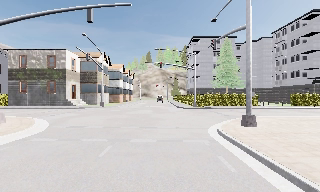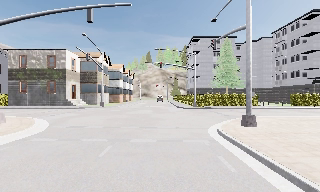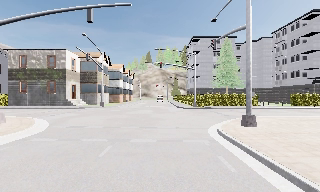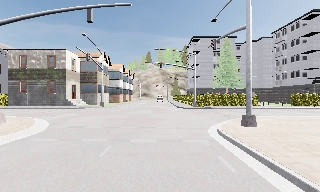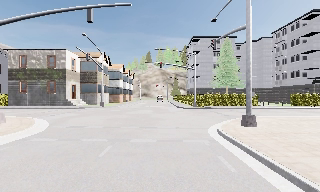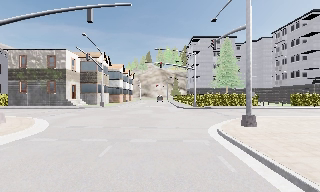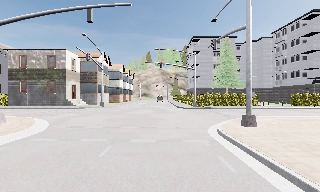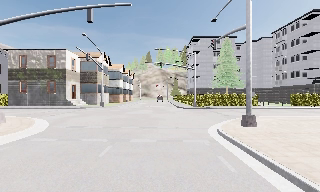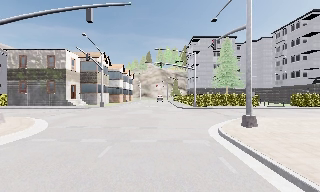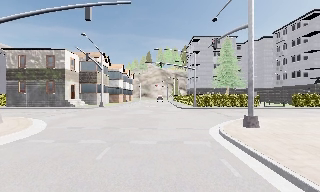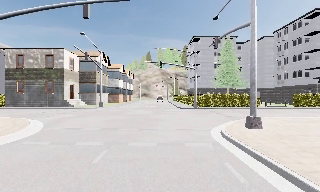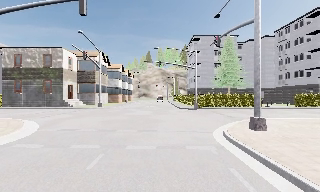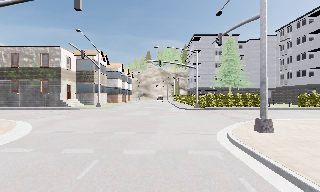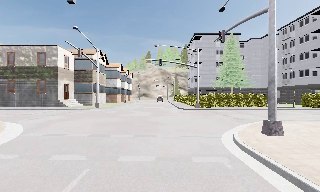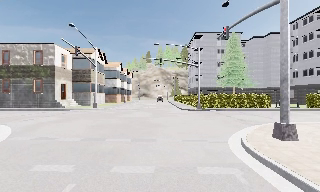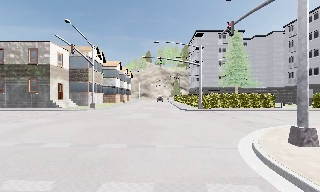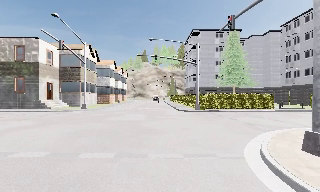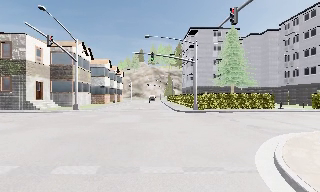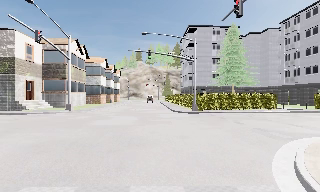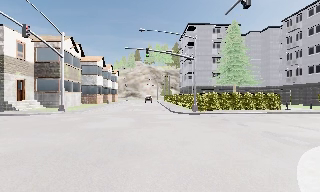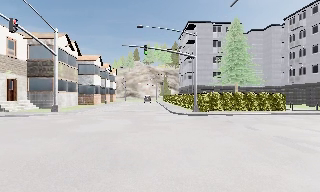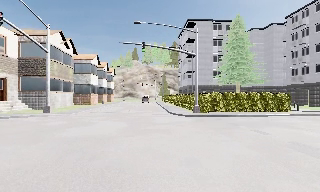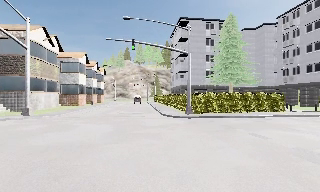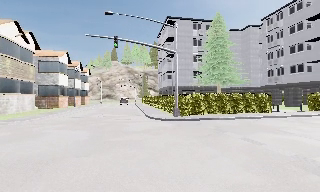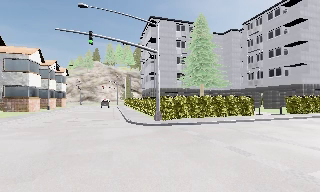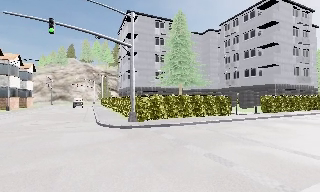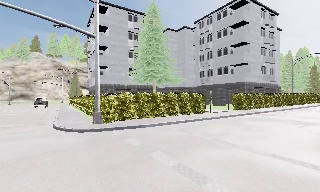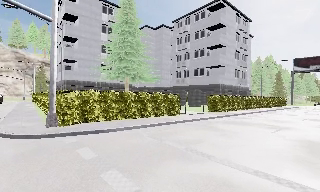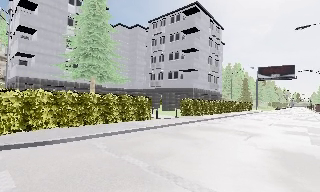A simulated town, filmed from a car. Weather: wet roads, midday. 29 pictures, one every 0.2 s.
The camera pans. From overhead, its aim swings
clockwise.
The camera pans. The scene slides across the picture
to the left.
0.0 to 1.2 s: The camera keeps its place and its aim.
1.2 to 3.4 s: The camera travels forward, about 5 m, so what stands in front looms larger. It gains speed.
3.4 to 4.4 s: The camera travels forward, about 4 m, so what stands in front looms larger.
4.4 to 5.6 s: The camera swings to its right by about 40 degrees, and the scene slides to the left. It travels forward, about 7 m.
The film runs forward here.
